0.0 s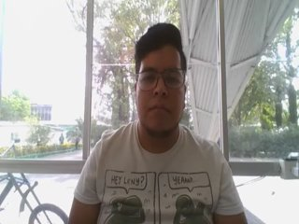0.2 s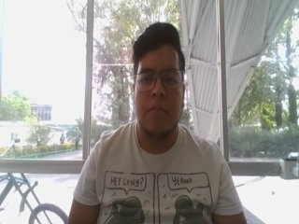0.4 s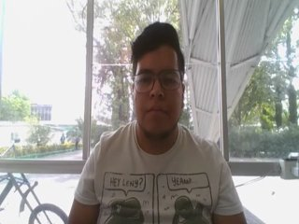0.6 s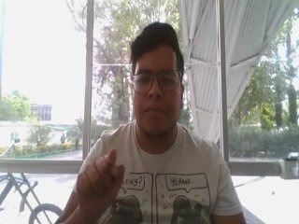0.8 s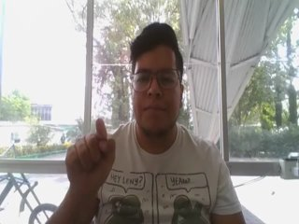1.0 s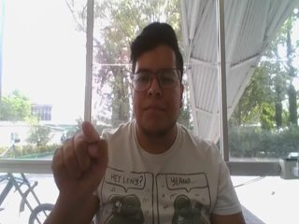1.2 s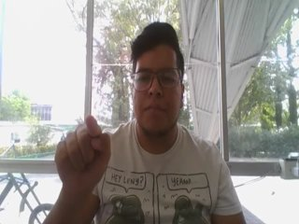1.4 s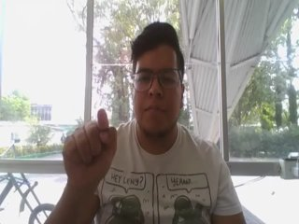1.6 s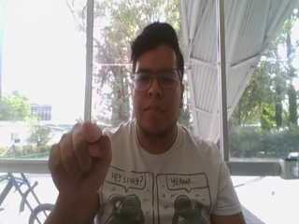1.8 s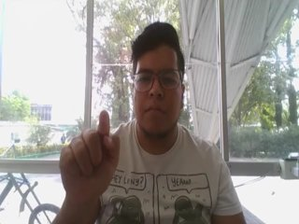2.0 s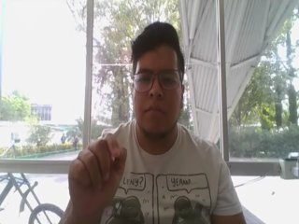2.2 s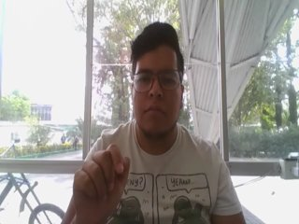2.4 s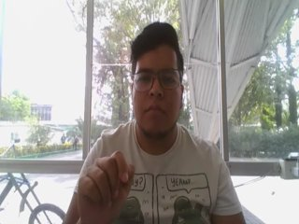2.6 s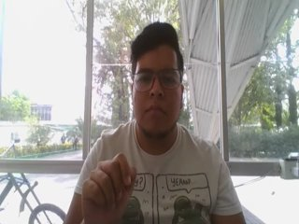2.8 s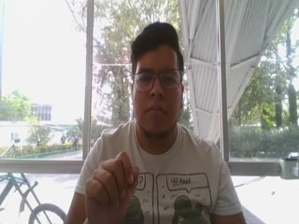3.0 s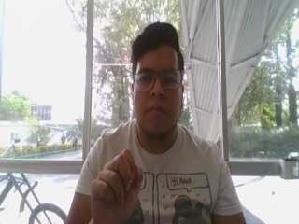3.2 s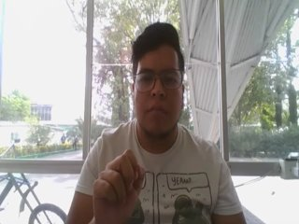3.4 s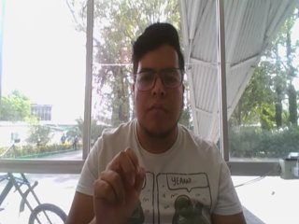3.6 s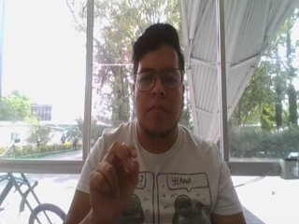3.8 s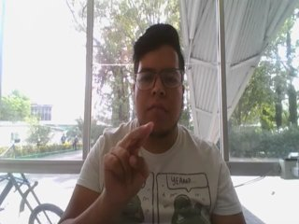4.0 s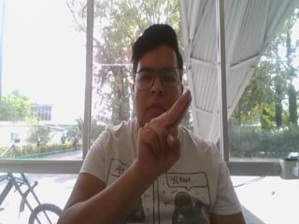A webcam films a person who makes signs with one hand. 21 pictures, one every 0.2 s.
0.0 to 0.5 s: Pointing with one finger.
0.6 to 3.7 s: Double click with one finger.
